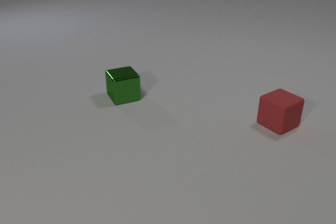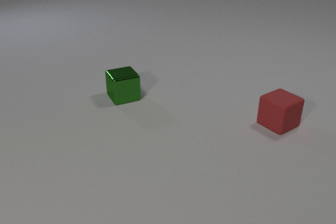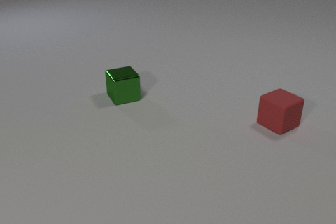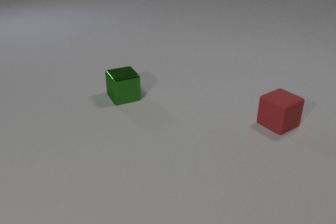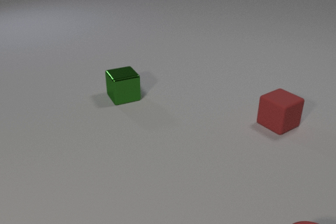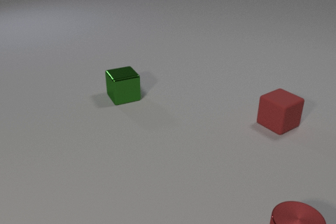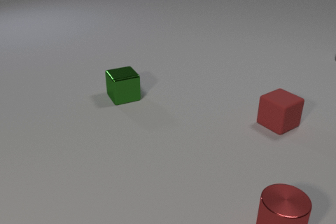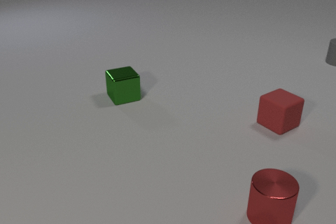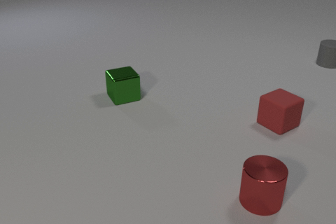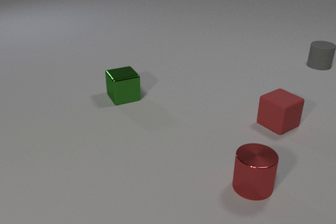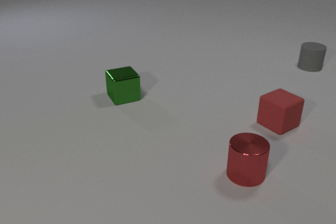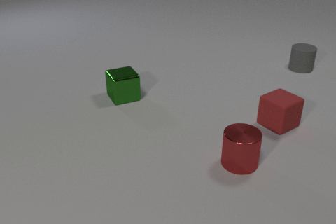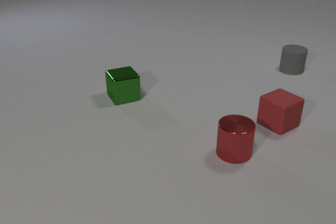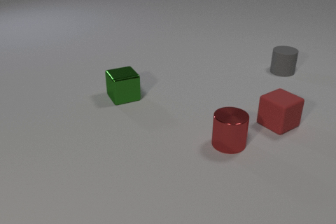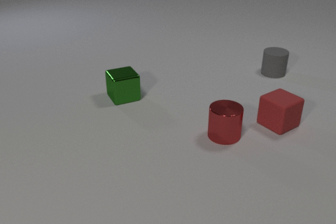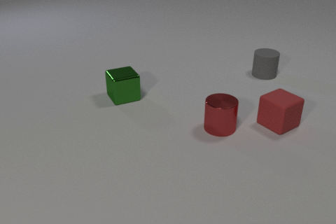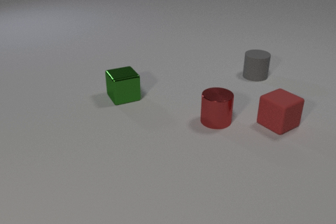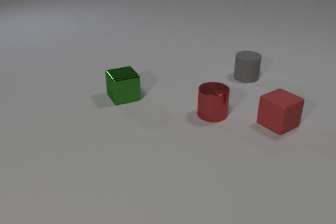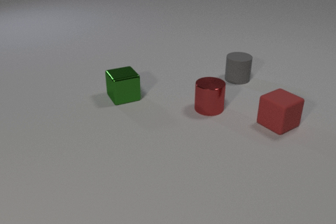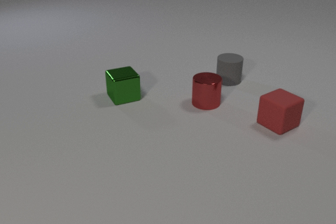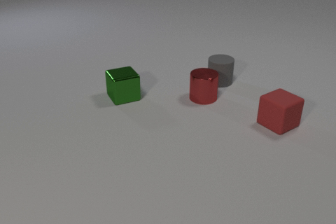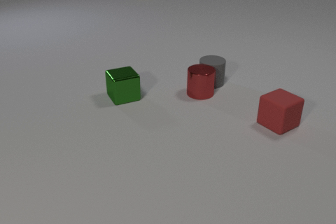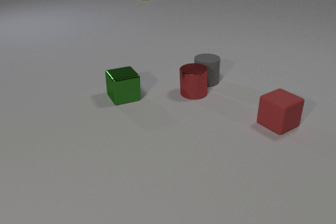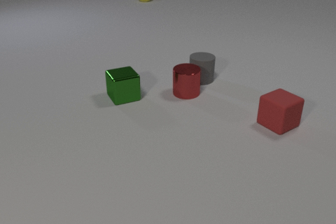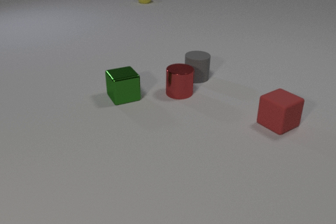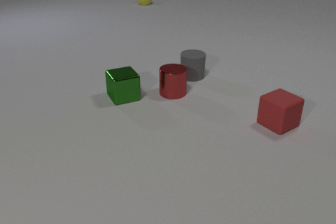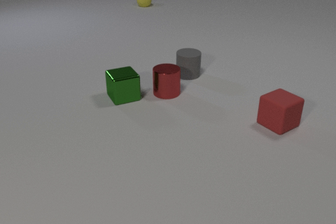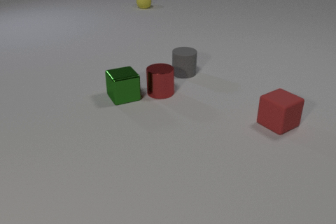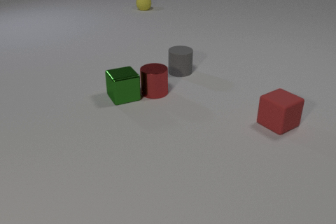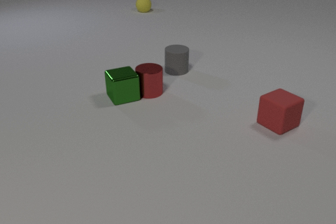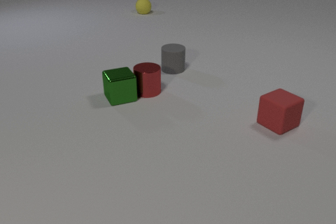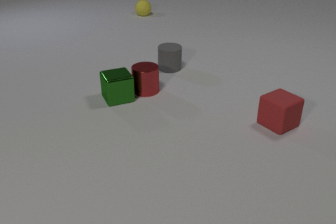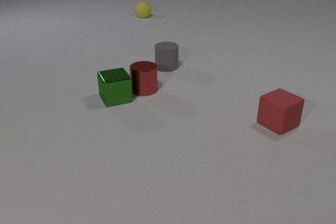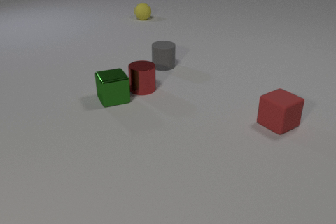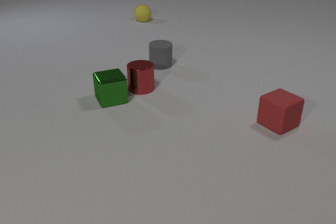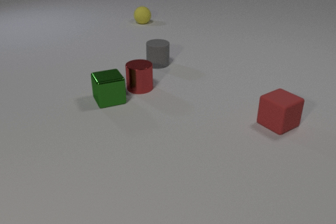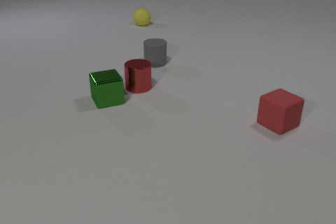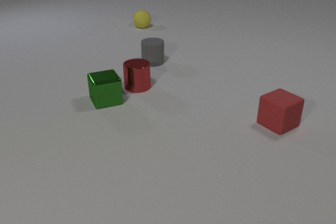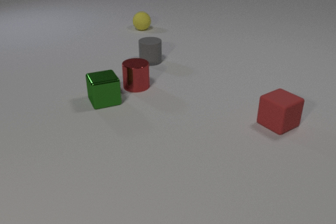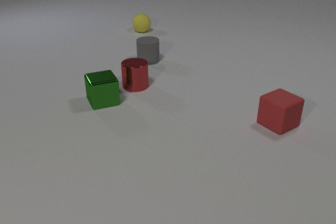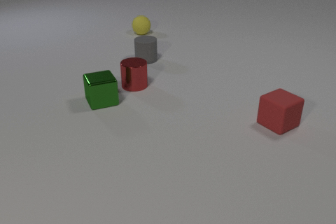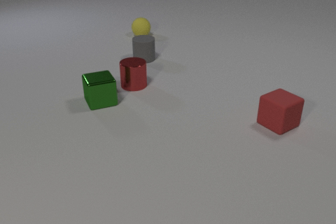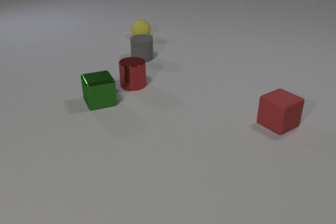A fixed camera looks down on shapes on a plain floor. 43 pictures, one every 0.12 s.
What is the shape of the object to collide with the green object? cylinder.
How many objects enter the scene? 3.
How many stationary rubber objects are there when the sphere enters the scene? 1.
0.00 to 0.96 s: The red metal cylinder comes in at the bottom edge, slides away from the camera and to the left. The gray rubber cylinder comes in at the right edge, slides to the left and toward the camera.
0.96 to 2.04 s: The red metal cylinder slides away from the camera. The gray rubber cylinder slides to the left and toward the camera.
2.04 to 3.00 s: The red metal cylinder slides away from the camera and to the left. The gray rubber cylinder slides to the left. The yellow rubber sphere comes in at the top edge, rolls toward the camera. The red metal cylinder and the gray rubber cylinder collide.
3.00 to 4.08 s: The red metal cylinder slides to the left. The gray rubber cylinder slides to the left and away from the camera. The green metal cube slides to the left. The yellow rubber sphere rolls toward the camera. The red metal cylinder and the green metal cube collide.
4.08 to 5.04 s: The red metal cylinder slides away from the camera and to the left. The gray rubber cylinder slides to the left and away from the camera. The green metal cube slides to the left. The yellow rubber sphere rolls toward the camera.
